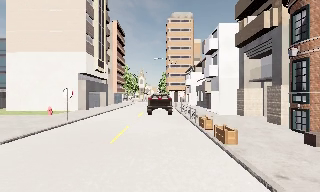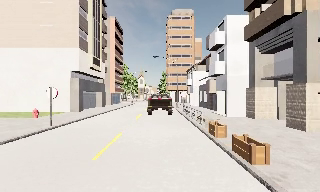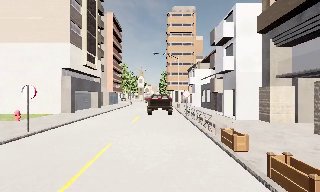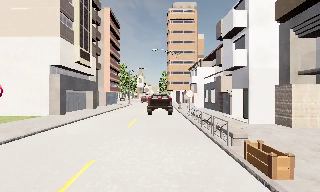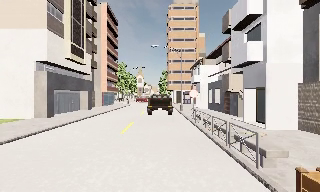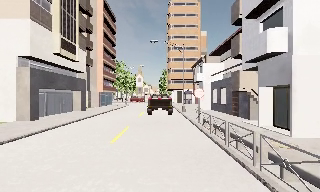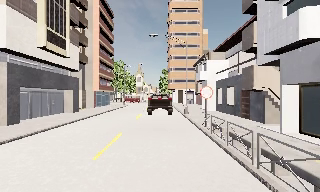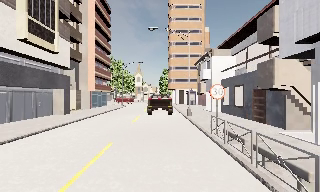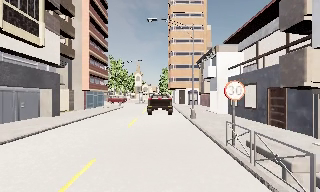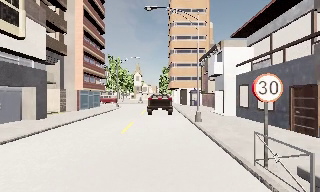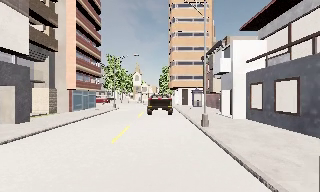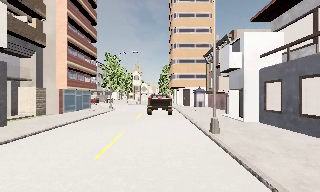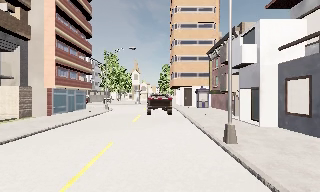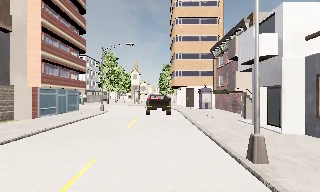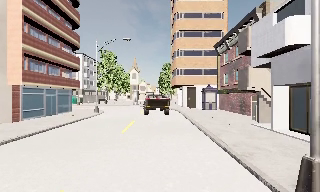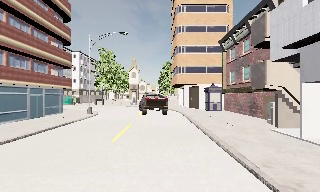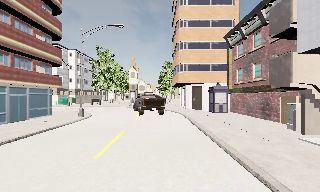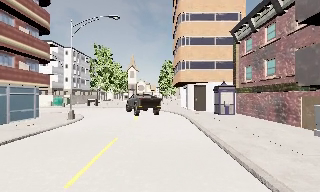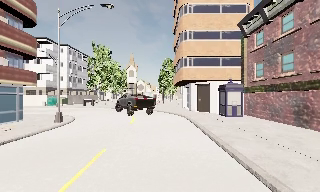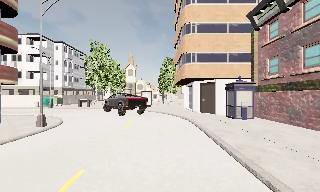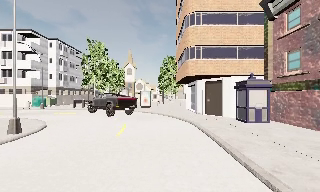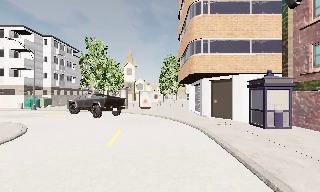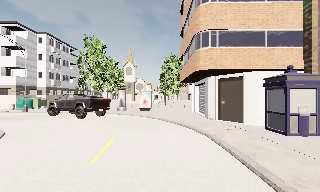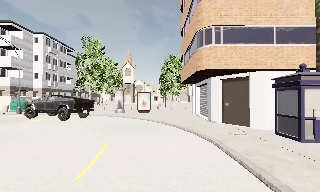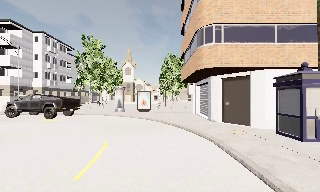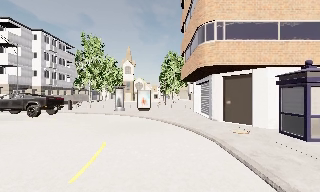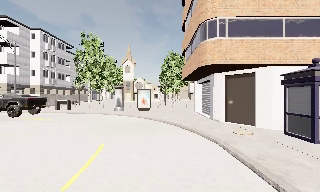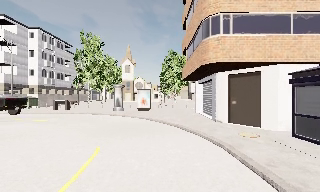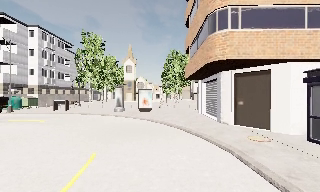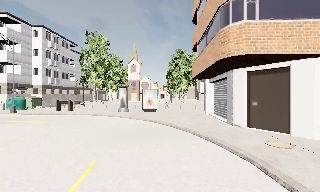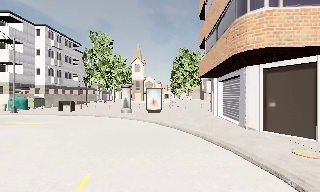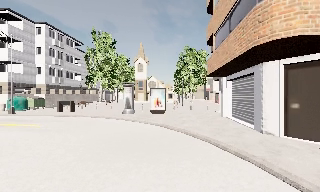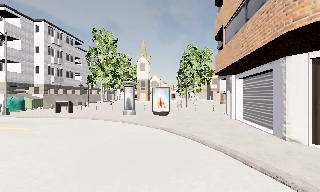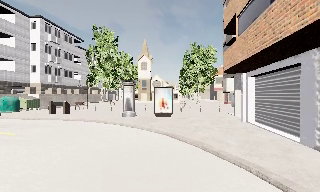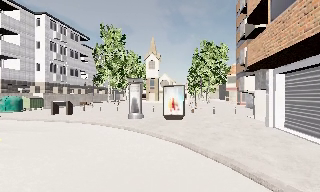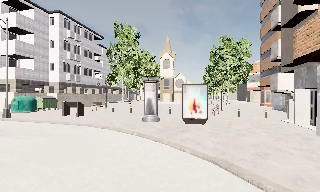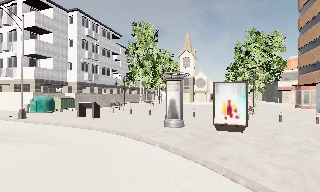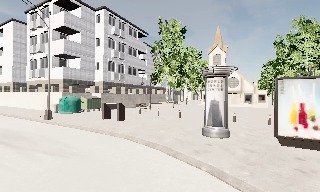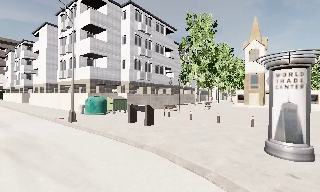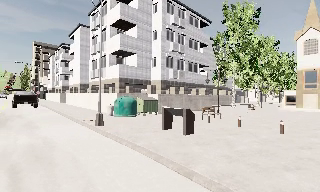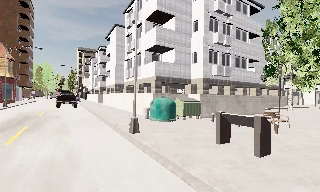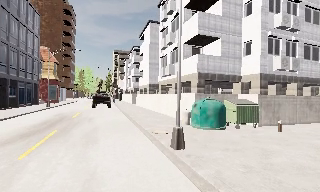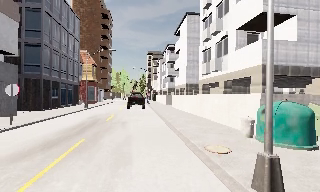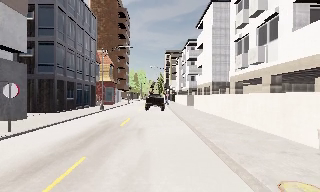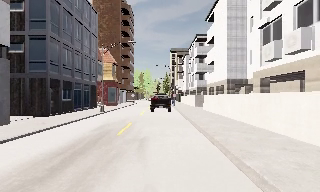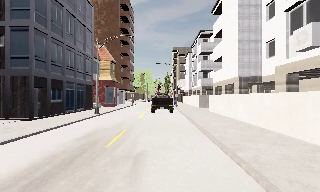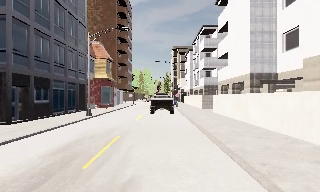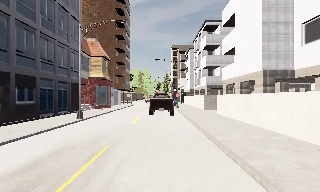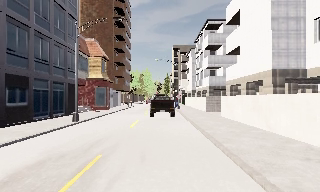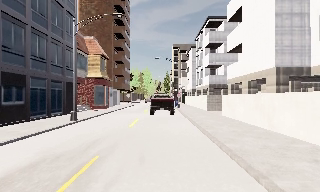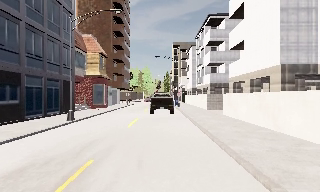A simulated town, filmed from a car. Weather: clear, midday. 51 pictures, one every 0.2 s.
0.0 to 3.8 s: The camera travels forward, about 30 m, so what stands in front looms larger.
3.8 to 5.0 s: The camera travels forward, about 6 m, so what stands in front looms larger. It loses speed.
5.0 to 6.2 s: The camera travels forward, about 3.5 m, so what stands in front looms larger. It gains speed.
6.2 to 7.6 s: The camera pans to its left, which is counterclockwise from overhead, by about 35 degrees. It travels forward, about 10 m. It gains speed.
7.6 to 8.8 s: The scene slides to the right, as the camera pans about 55 degrees to its left. It travels forward, about 13 m.
8.8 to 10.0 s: The camera travels forward, about 6 m, so what stands in front looms larger. It loses speed.
The film runs forward here.
